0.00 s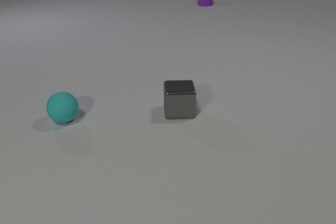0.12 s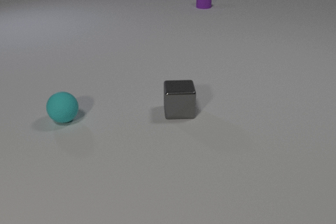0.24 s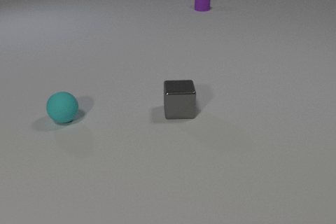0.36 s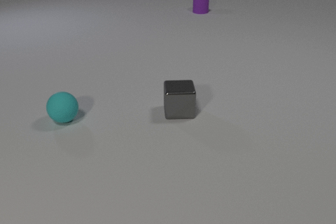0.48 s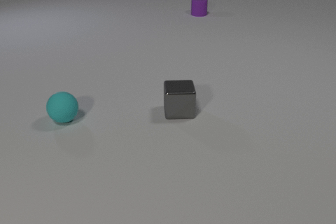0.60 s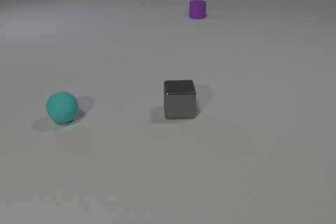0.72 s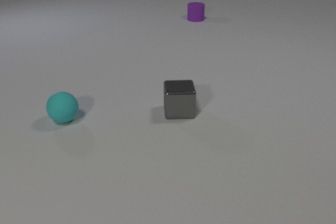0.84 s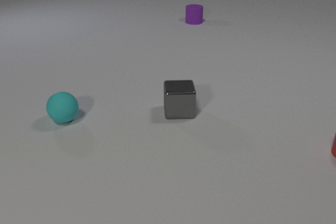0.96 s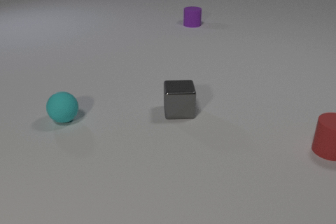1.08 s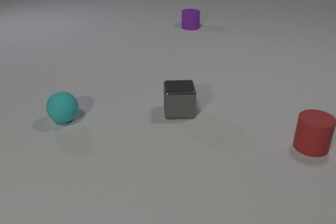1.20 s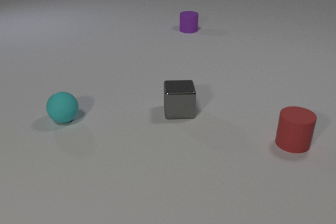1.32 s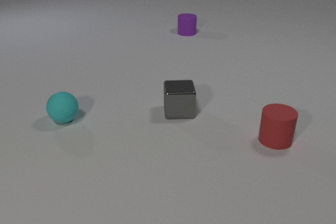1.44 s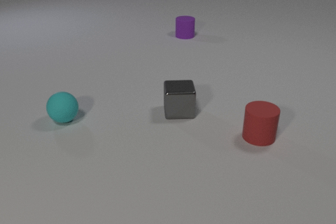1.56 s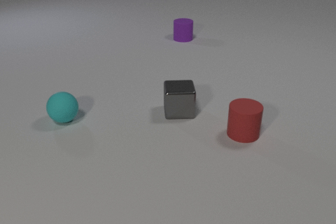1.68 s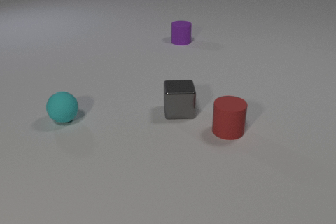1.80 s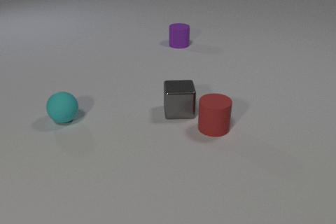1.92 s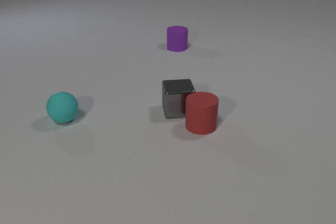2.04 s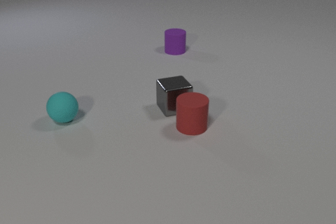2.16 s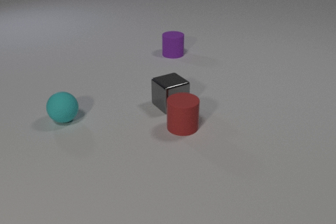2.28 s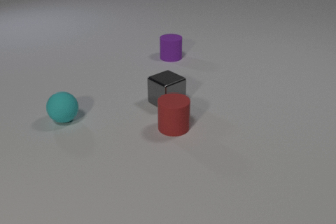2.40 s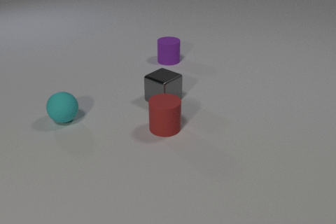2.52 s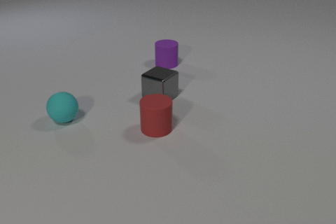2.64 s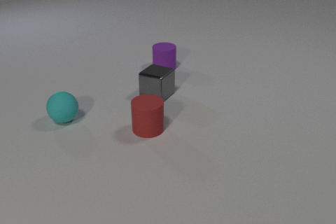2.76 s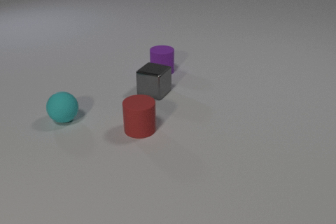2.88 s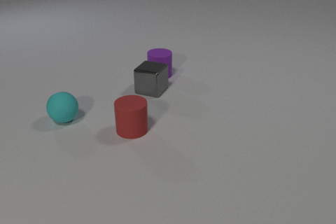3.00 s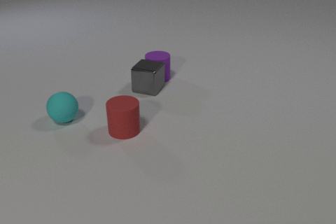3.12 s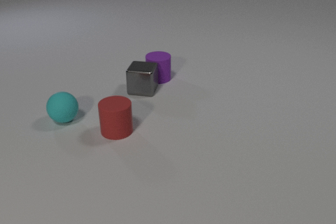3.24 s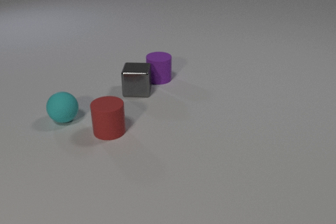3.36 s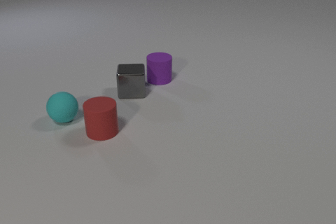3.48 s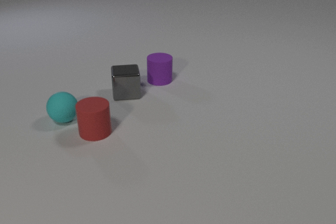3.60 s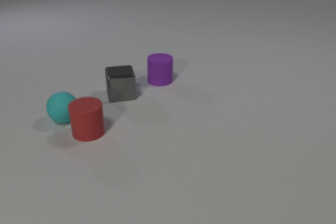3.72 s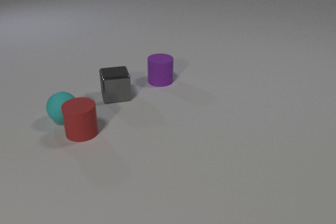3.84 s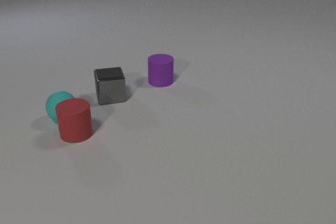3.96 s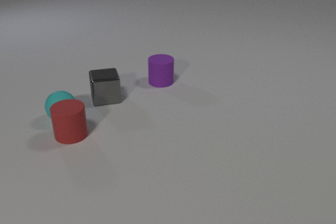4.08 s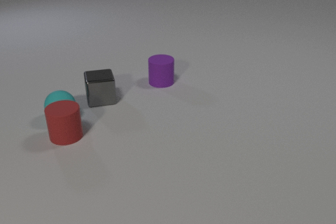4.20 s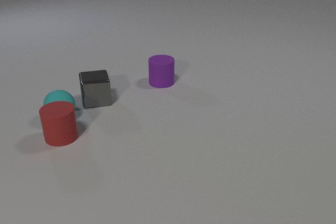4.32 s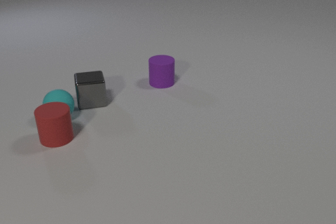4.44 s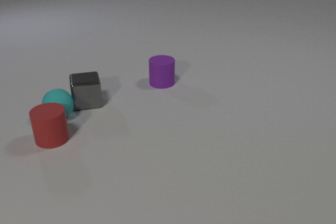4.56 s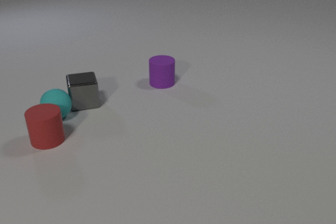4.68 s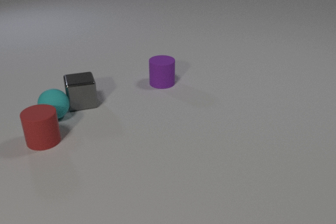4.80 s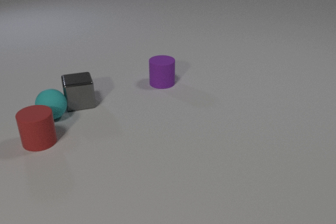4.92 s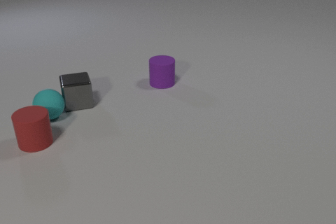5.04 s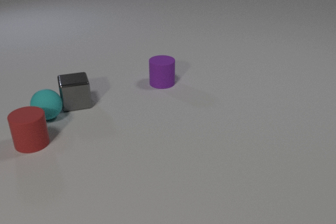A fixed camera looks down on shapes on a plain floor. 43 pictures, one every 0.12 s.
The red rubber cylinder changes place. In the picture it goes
to the left.
The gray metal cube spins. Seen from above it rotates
counterclockwise.
0.00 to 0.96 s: The red rubber cylinder comes in at the right edge, slides to the left. The purple rubber cylinder slides toward the camera.
0.96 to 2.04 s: The red rubber cylinder slides to the left. The gray metal cube slides away from the camera. The purple rubber cylinder slides toward the camera. The red rubber cylinder and the gray metal cube collide.
2.04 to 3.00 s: The red rubber cylinder slides to the left. The gray metal cube slides away from the camera and to the left, spins so that its near face slides to the right, counterclockwise seen from above. The purple rubber cylinder slides toward the camera. The gray metal cube and the purple rubber cylinder collide.
3.00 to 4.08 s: The red rubber cylinder slides to the left. The gray metal cube slides to the left, spins so that its near face slides to the right, counterclockwise seen from above. The purple rubber cylinder slides toward the camera. The red rubber cylinder and the cyan rubber sphere collide.
4.08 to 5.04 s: The red rubber cylinder slides to the left. The gray metal cube slides to the left. The cyan rubber sphere rolls to the left and away from the camera. The gray metal cube and the cyan rubber sphere collide.
What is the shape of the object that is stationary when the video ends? cylinder.
How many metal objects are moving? 1.
Are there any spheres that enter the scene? no.
